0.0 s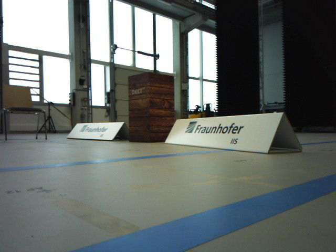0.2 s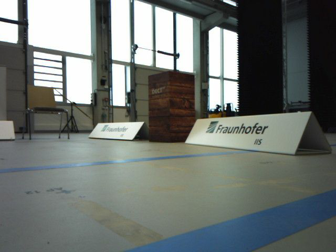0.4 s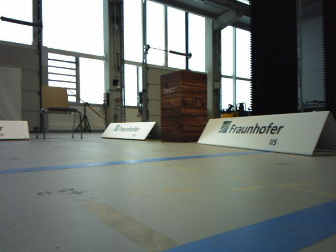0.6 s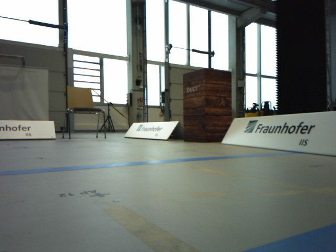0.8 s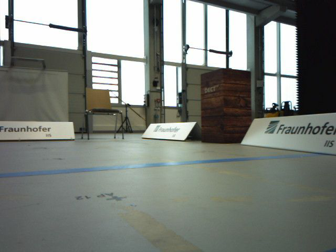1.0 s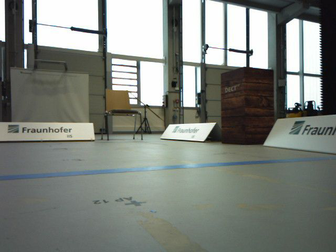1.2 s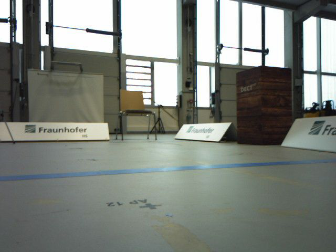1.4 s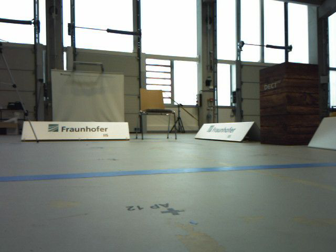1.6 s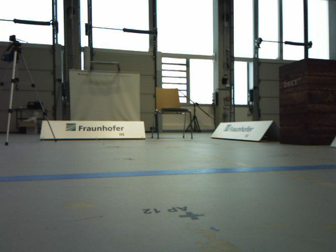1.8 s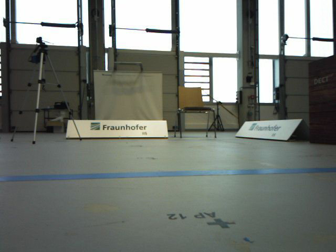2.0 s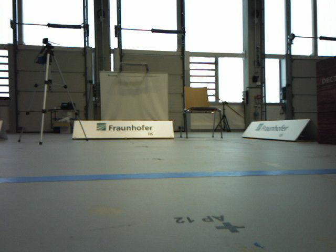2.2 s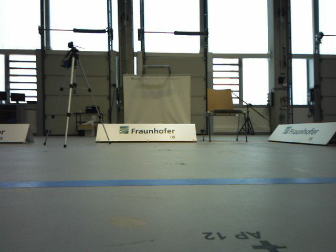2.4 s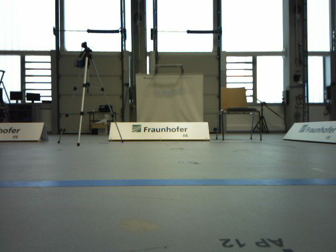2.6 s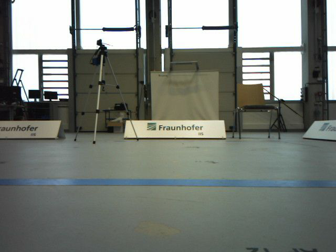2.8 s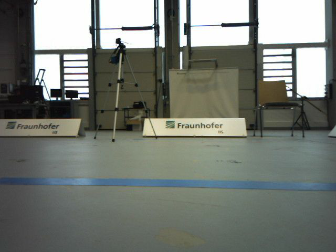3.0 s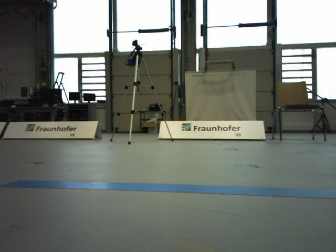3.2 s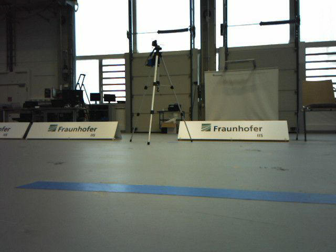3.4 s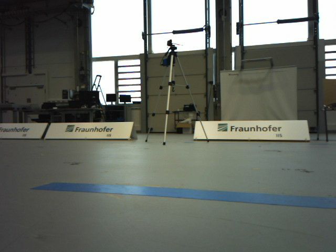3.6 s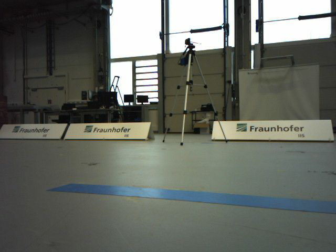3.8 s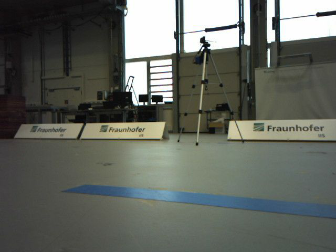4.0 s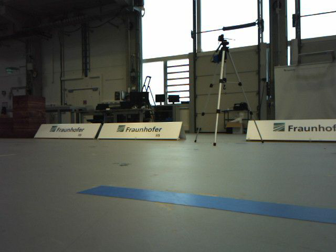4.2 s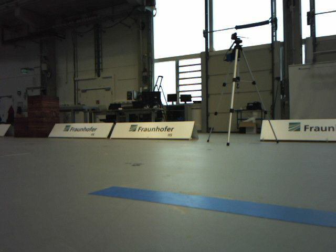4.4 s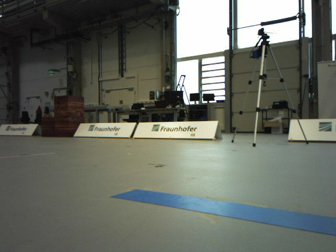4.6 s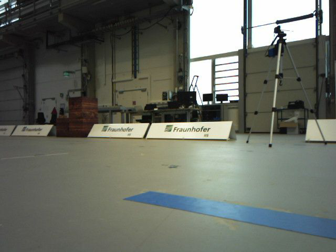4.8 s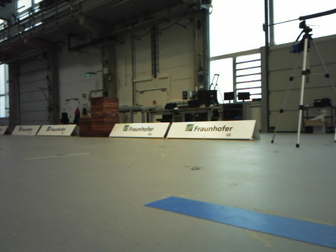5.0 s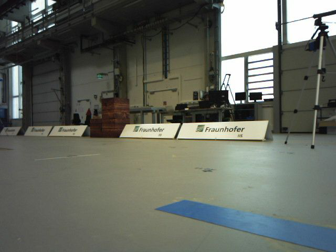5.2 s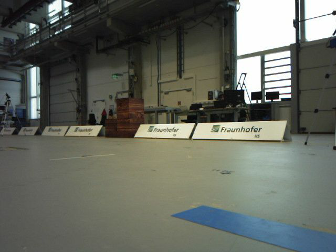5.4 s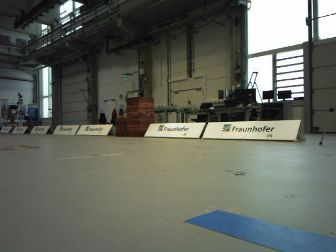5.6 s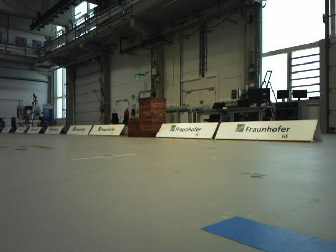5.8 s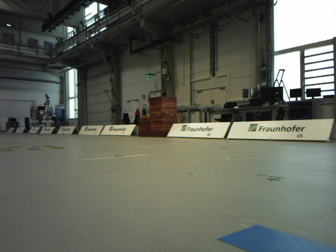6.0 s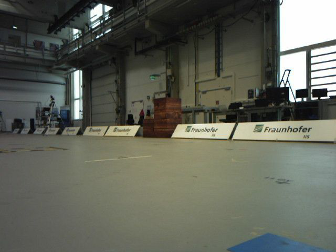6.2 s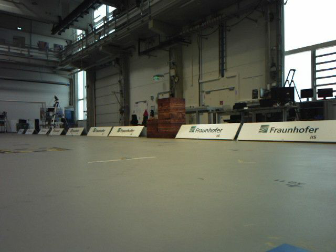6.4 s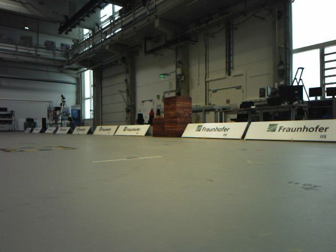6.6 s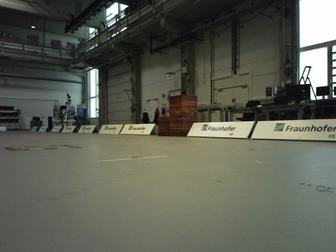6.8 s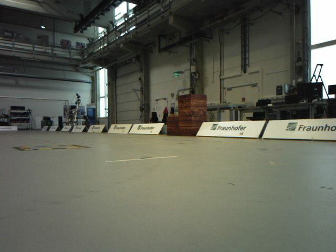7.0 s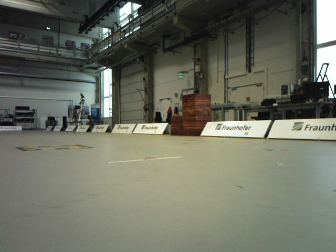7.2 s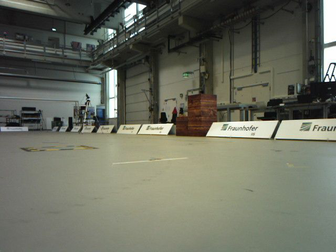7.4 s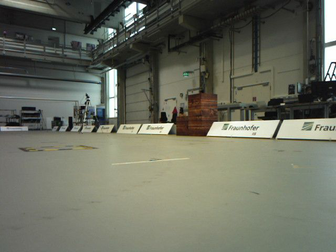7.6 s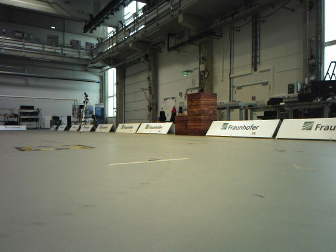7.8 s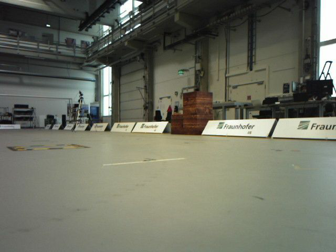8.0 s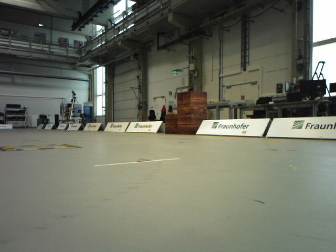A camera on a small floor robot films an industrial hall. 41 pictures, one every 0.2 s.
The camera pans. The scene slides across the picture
to the right.
The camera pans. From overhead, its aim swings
counterclockwise.
0.0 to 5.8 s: The scene slides to the right, as the camera pans about 90 degrees to its left. It travels forward, about 1 m.
5.8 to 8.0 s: The camera travels forward, about 0.4 m, so what stands in front looms larger.
The film runs forward here.
